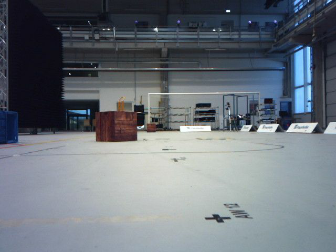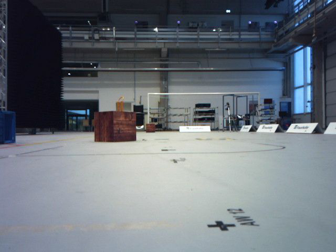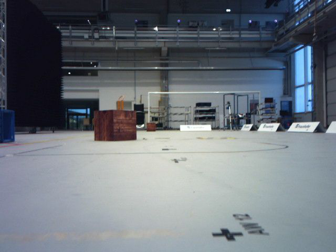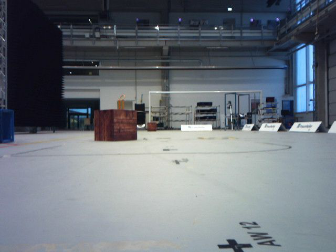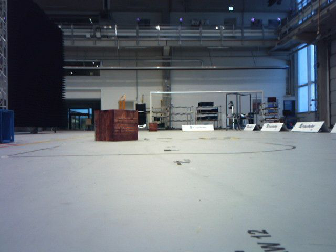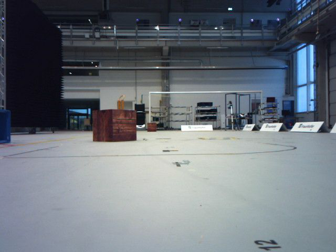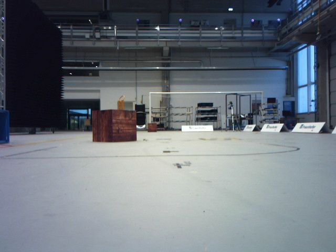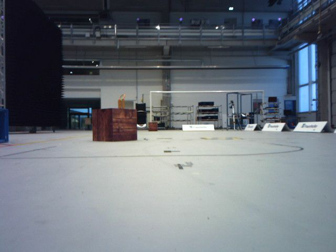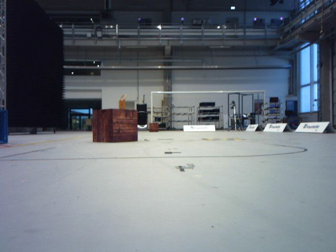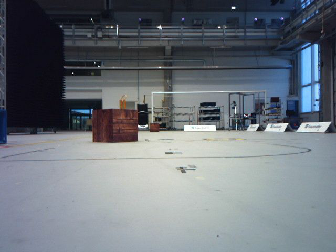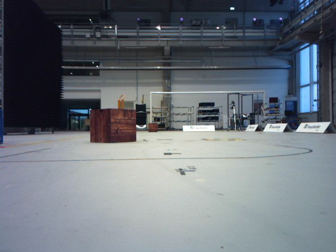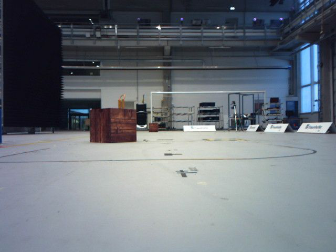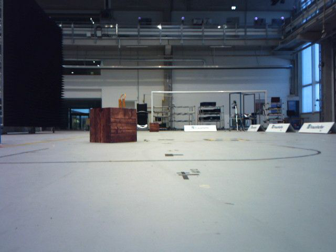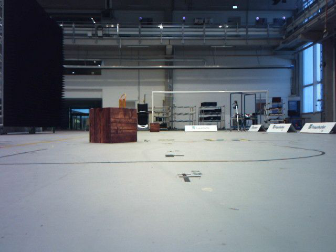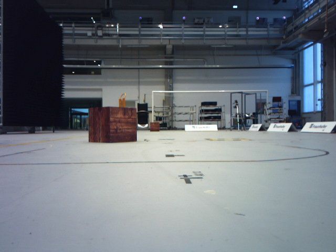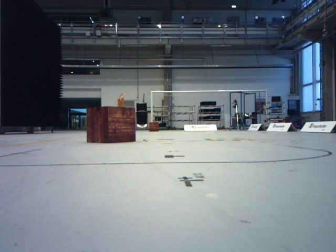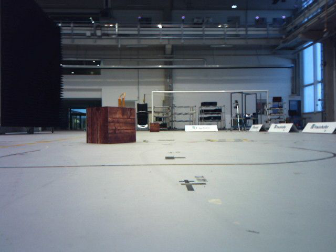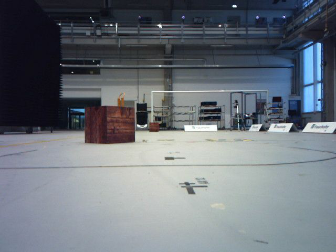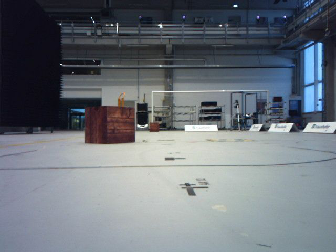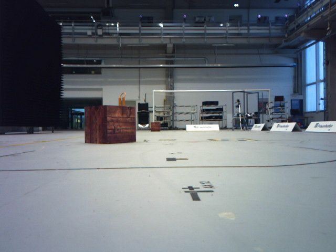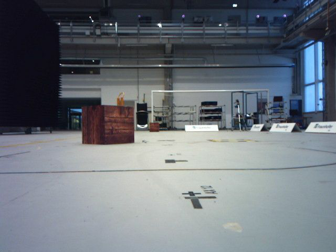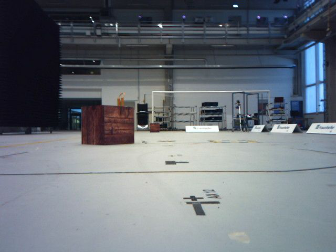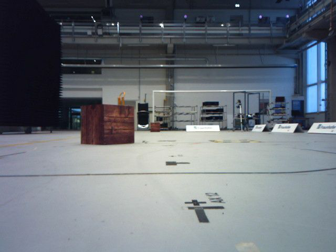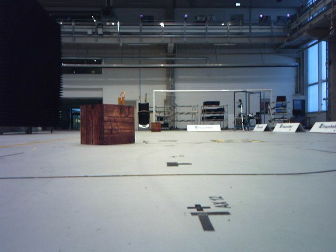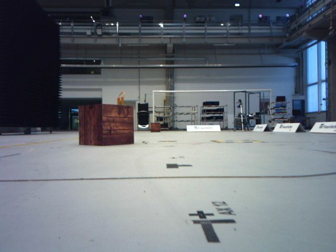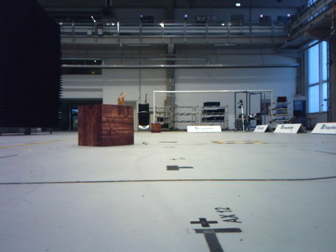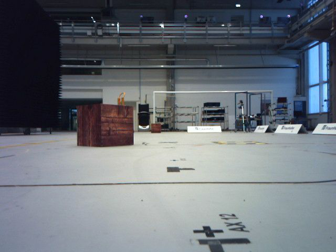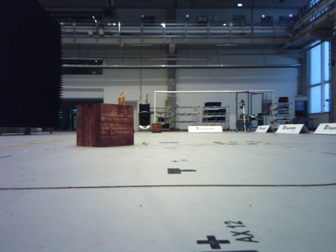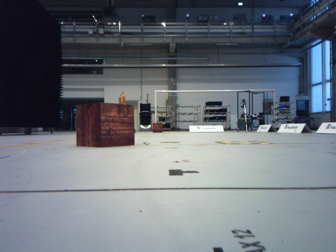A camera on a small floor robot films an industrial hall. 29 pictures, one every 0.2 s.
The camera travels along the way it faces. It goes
forward.
0.0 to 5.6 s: The camera travels forward, about 1.2 m, so what stands in front looms larger.
The film runs forward here.
